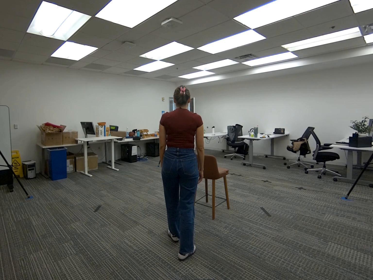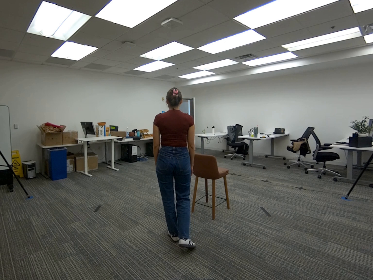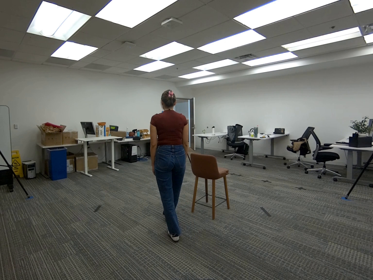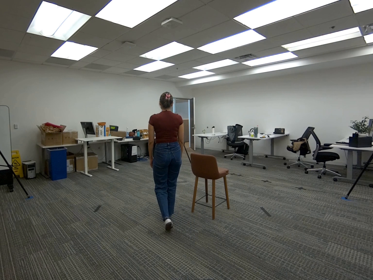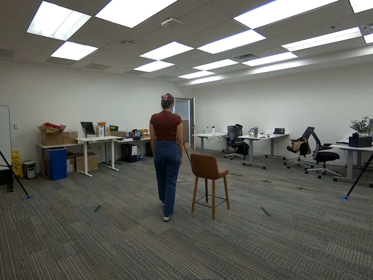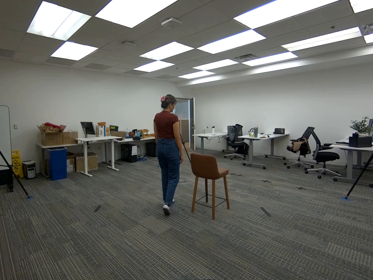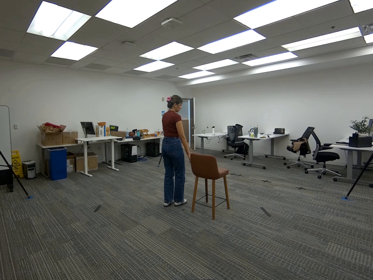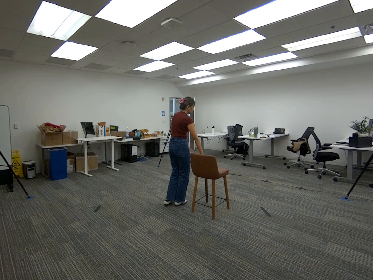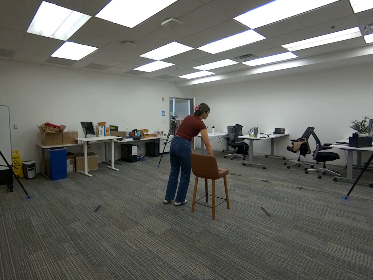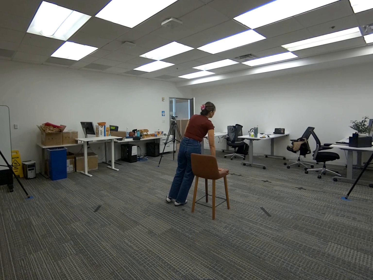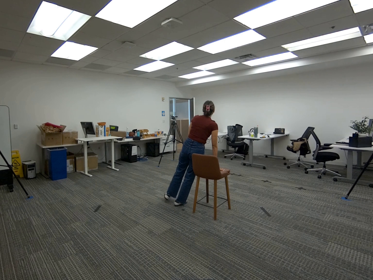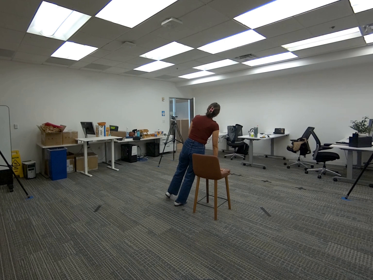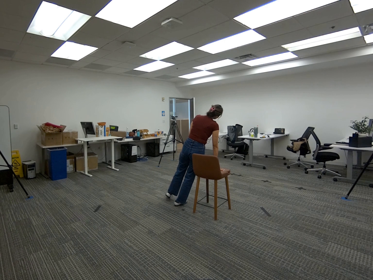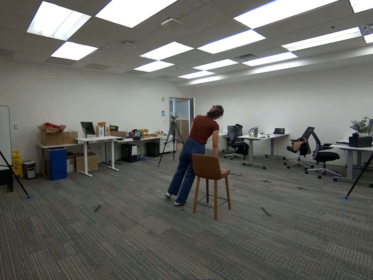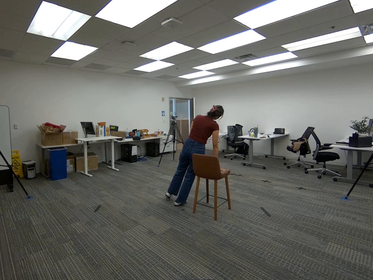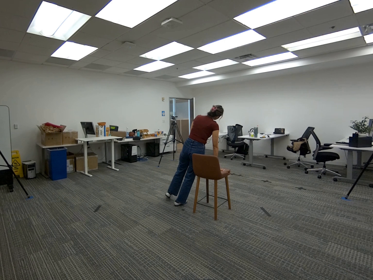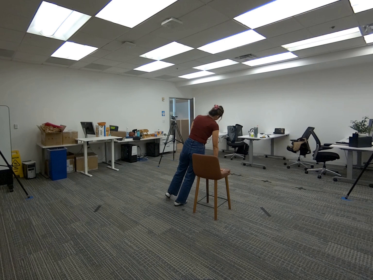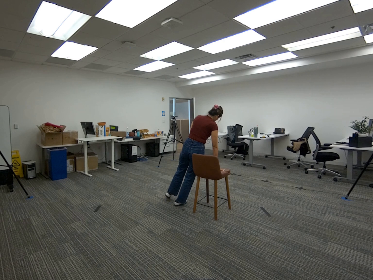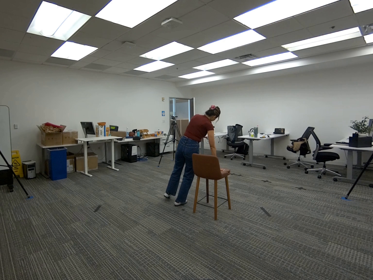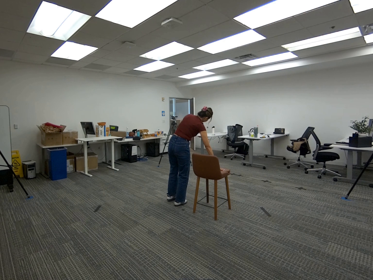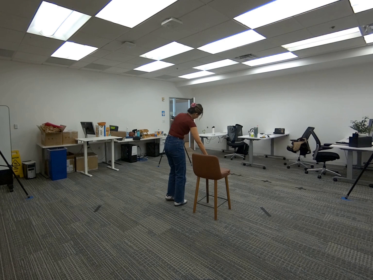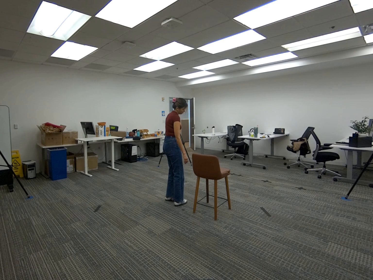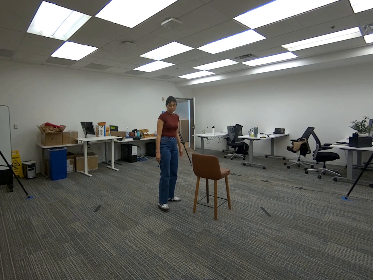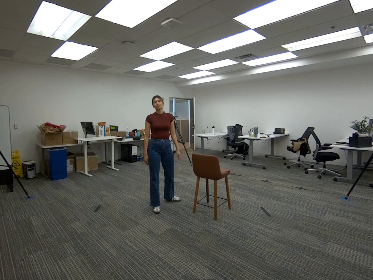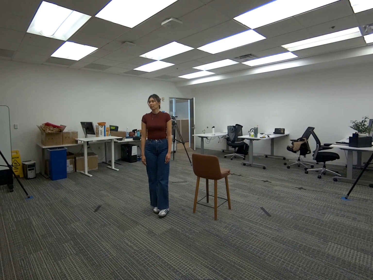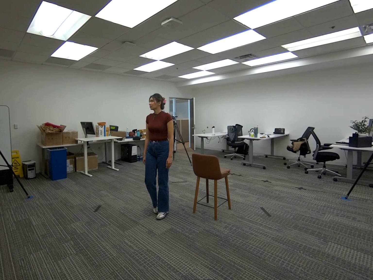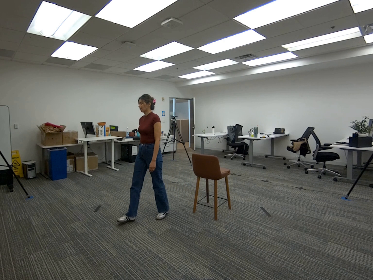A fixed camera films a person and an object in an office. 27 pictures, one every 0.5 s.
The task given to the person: Walk over to the tall bar stool and lean on the tall bar stool for a brief moment. Step away from the bar stool.
